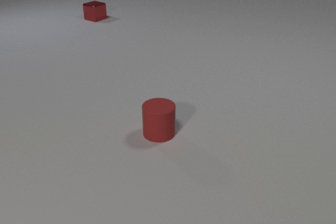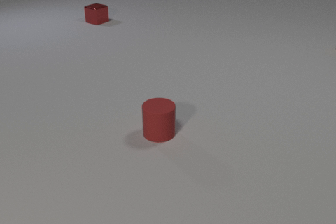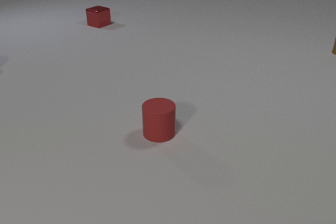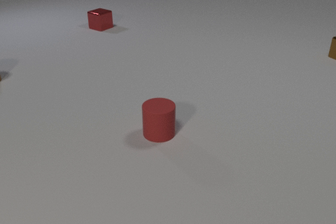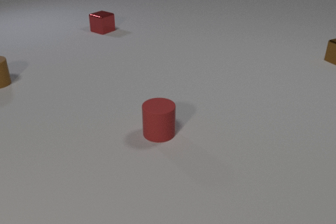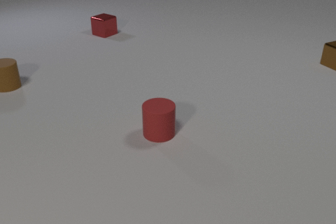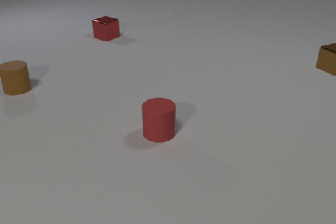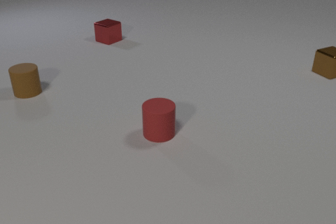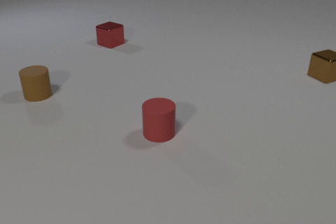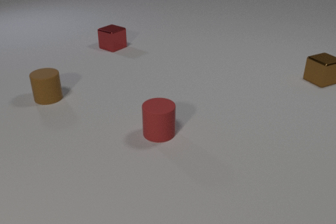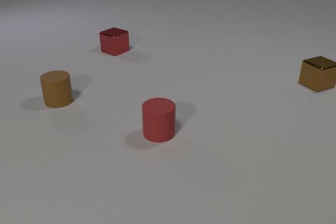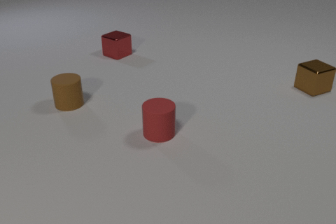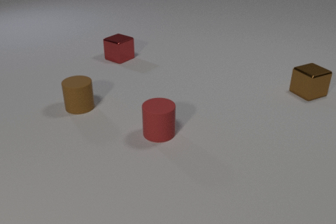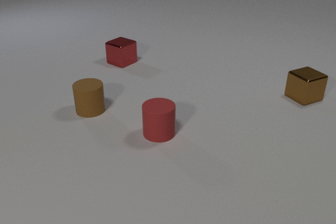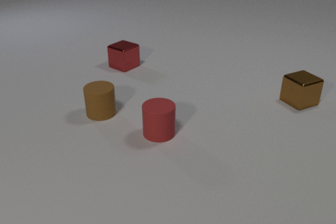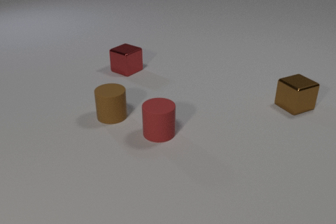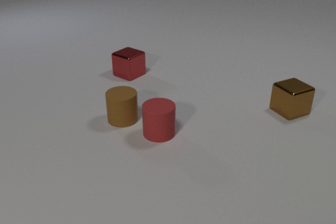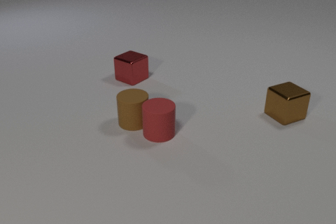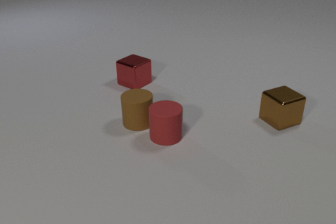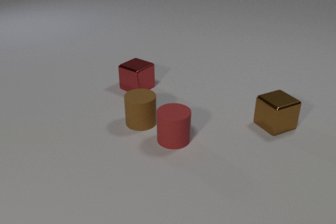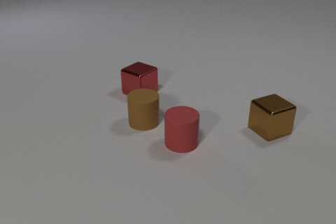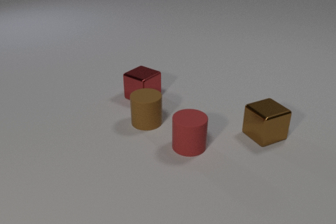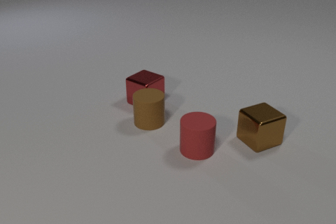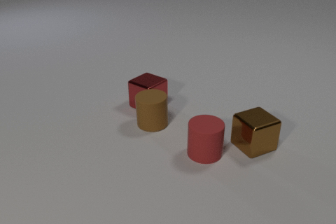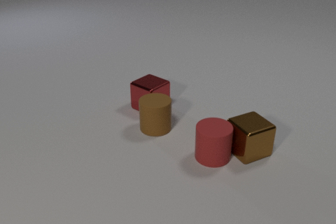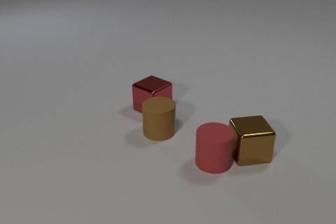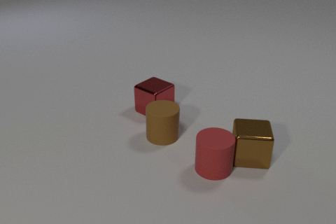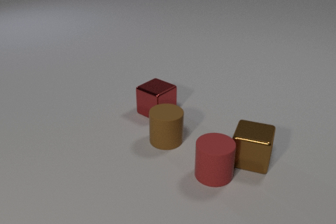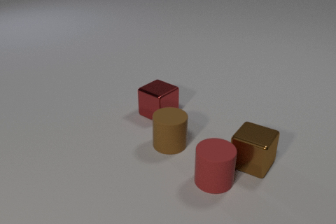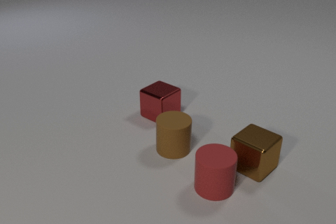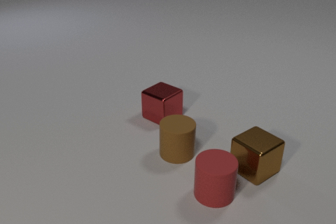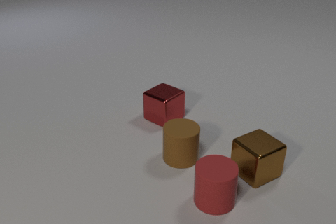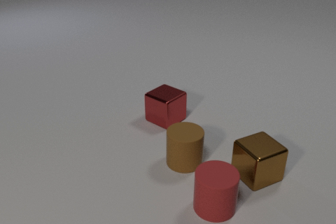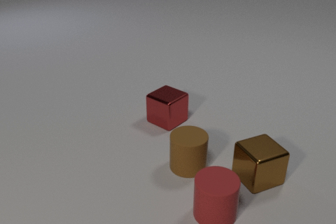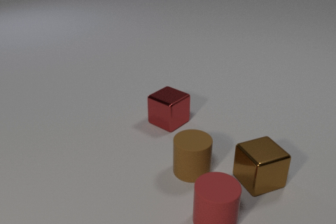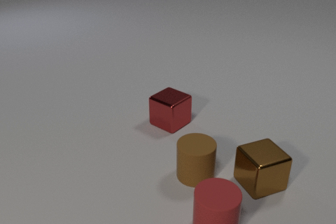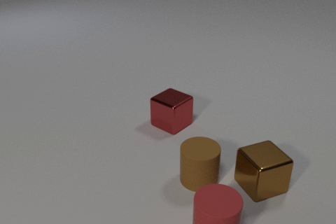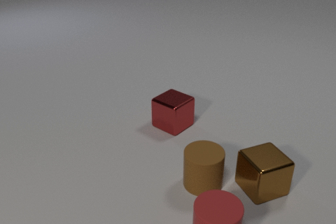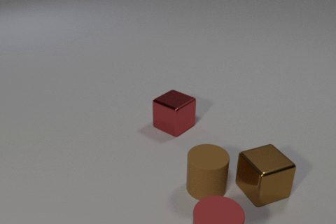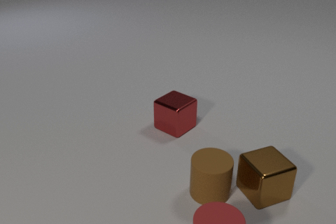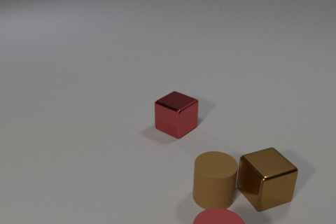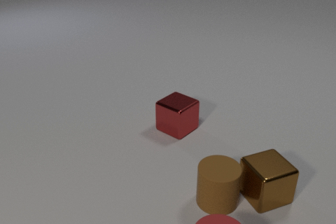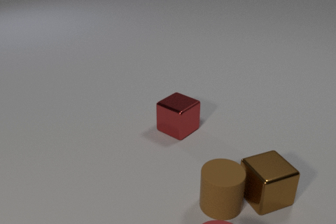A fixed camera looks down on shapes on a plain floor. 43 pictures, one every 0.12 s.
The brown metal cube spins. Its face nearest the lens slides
to the left.
The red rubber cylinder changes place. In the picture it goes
toward the camera.
0.00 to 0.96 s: The brown rubber cylinder comes in at the left edge, slides toward the camera and to the right. The red metal cube slides toward the camera. The brown metal cube comes in at the right edge, slides toward the camera.
0.96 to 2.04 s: The brown rubber cylinder slides to the right and toward the camera. The red metal cube slides toward the camera. The brown metal cube slides toward the camera. The brown rubber cylinder and the red rubber cylinder collide.
2.04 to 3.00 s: The brown rubber cylinder slides to the right and toward the camera. The red rubber cylinder slides to the right and toward the camera. The red metal cube slides toward the camera. The brown metal cube slides toward the camera. The brown rubber cylinder and the red metal cube collide. The red rubber cylinder and the brown metal cube collide.
3.00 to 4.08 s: The brown rubber cylinder slides toward the camera and to the right. The red rubber cylinder slides toward the camera. The red metal cube slides toward the camera and to the right. The brown metal cube slides toward the camera, spins clockwise seen from above by about 75 degrees, its near face sliding to the left.
4.08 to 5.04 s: The brown rubber cylinder slides toward the camera and to the right. The red rubber cylinder slides toward the camera. The red metal cube slides toward the camera and to the right. The brown metal cube slides toward the camera.
What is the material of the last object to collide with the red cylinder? metal.
What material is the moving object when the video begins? metal.
Are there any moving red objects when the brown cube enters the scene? yes.
